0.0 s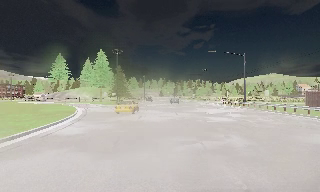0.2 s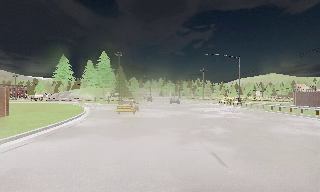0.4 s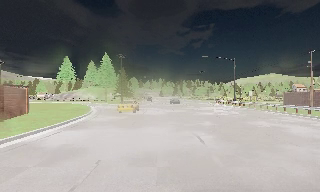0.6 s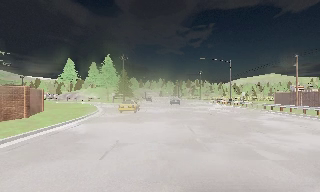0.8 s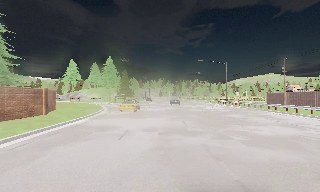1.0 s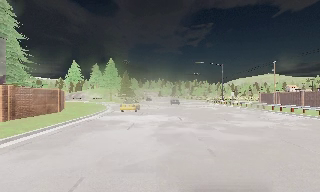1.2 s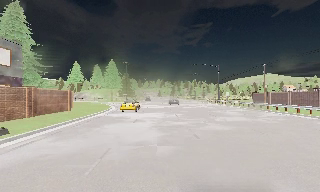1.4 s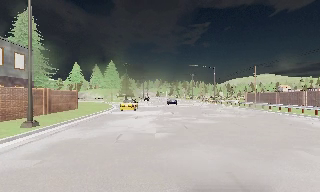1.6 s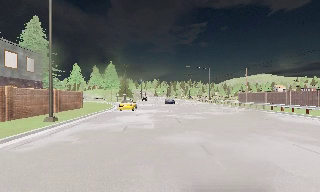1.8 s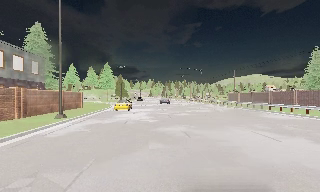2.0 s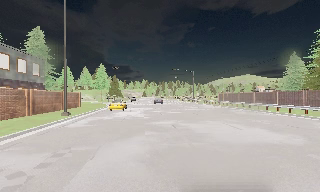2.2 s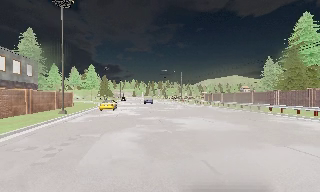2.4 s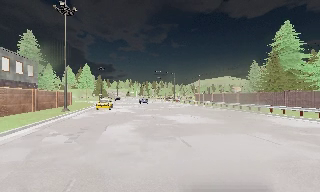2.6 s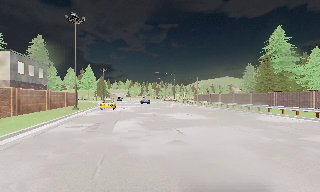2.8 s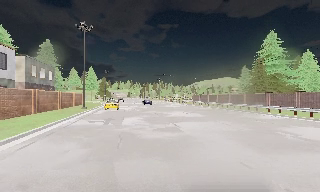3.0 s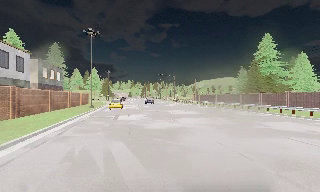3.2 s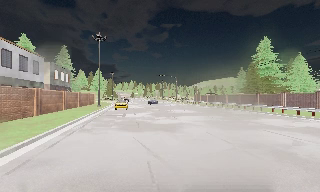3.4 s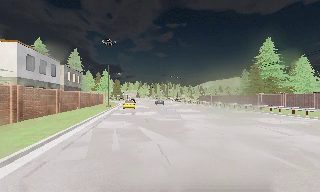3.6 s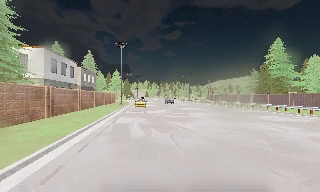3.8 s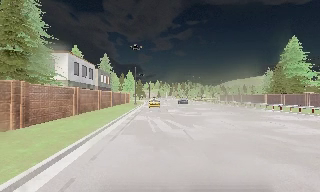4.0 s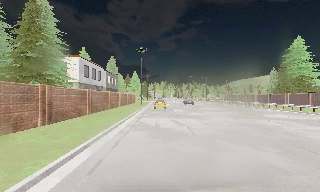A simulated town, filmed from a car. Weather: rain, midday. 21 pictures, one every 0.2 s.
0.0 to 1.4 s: The camera travels backward, about 15 m, so what stands in front gets smaller.
1.4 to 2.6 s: The camera pans to its right, which is clockwise from overhead, by about 10 degrees. It travels backward, about 13 m, so what stands in front gets smaller.
2.6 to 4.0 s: The camera pans to its left, which is counterclockwise from overhead, by about 10 degrees. It travels backward, about 12 m, so what stands in front gets smaller. It loses speed.
The film runs backward here.
